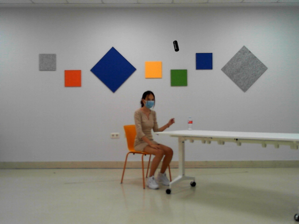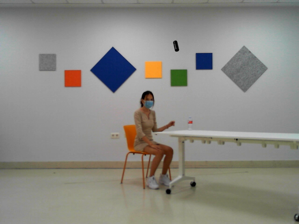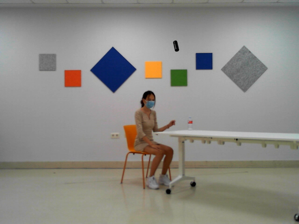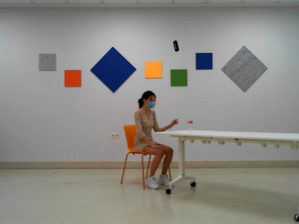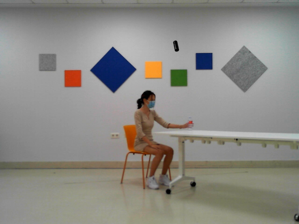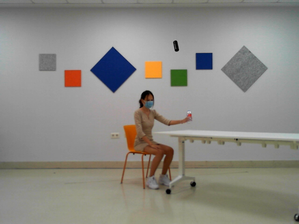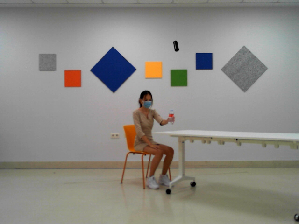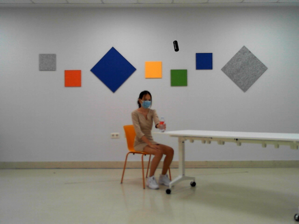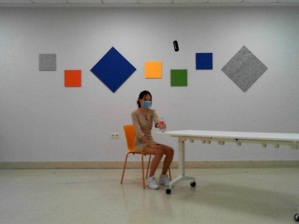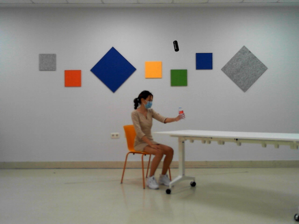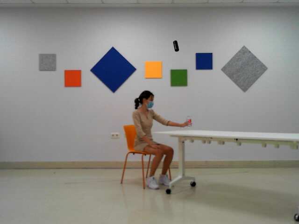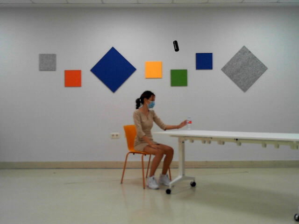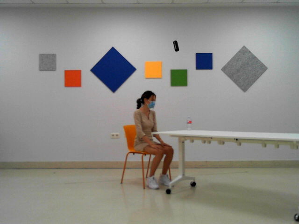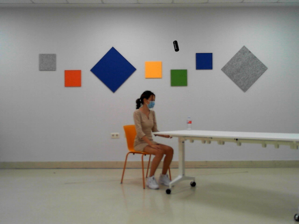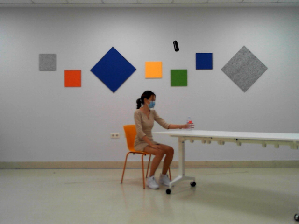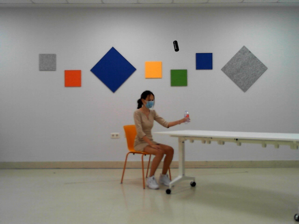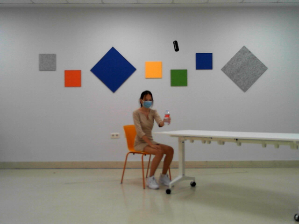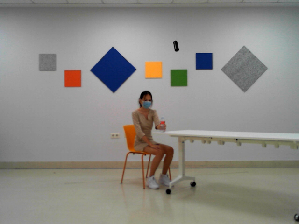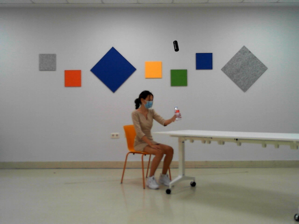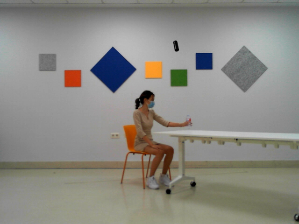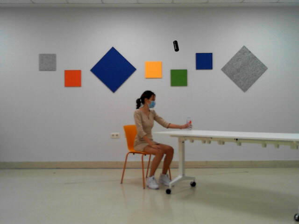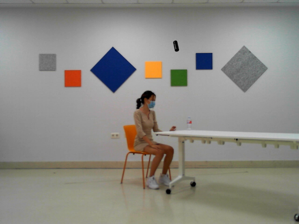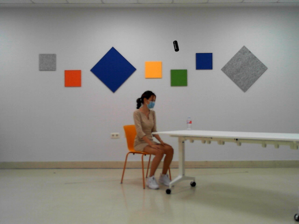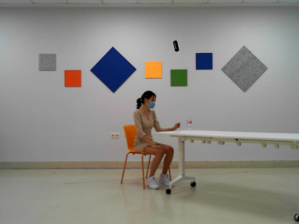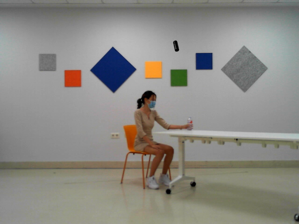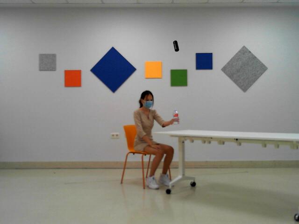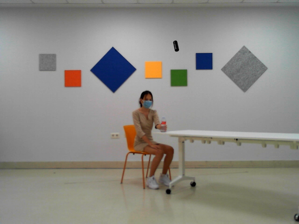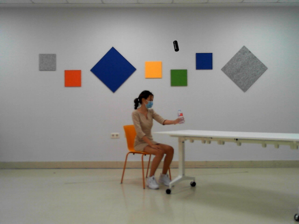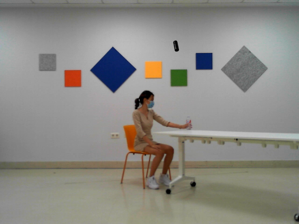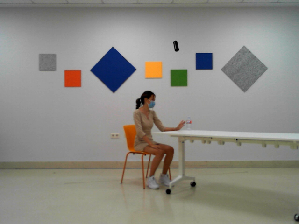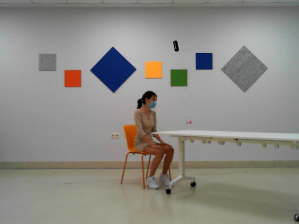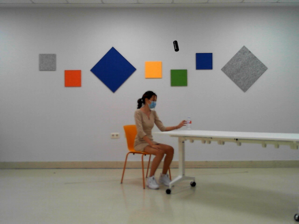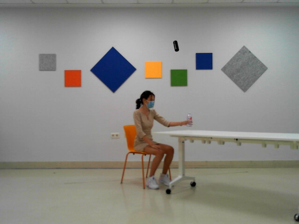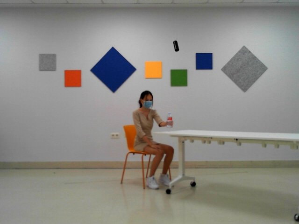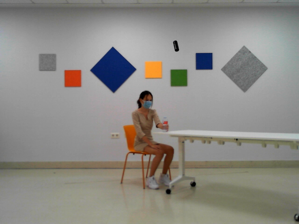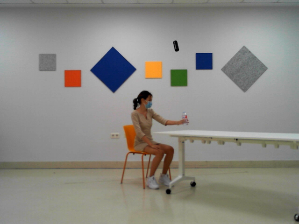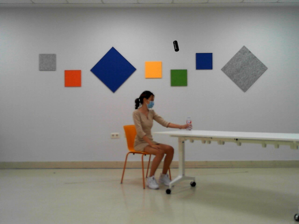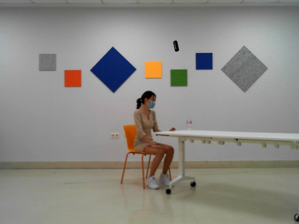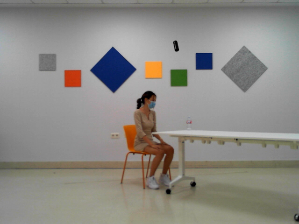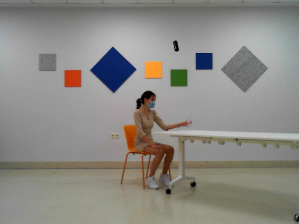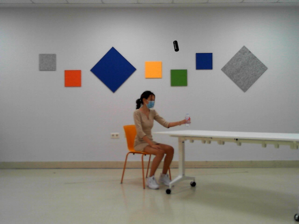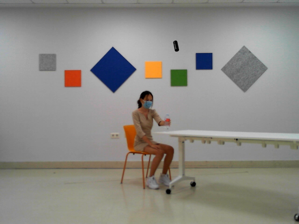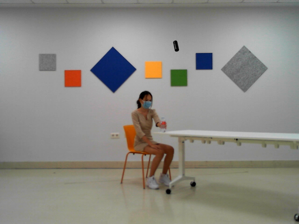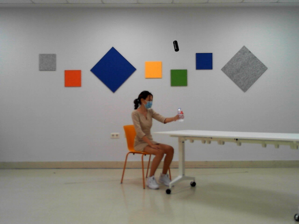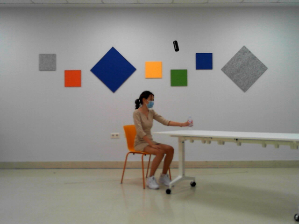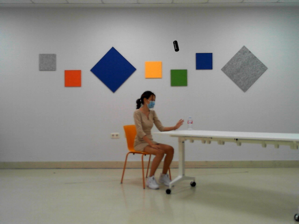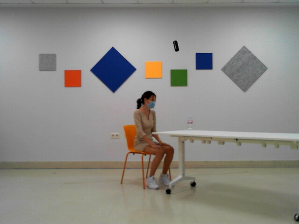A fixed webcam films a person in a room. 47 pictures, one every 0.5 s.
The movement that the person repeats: Move a bottle from side to side, left hand.
